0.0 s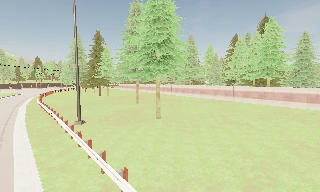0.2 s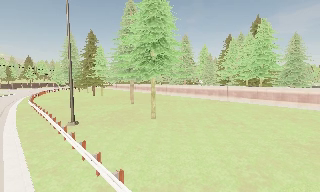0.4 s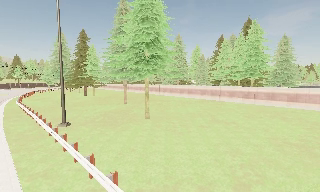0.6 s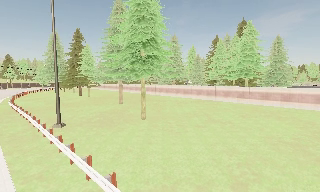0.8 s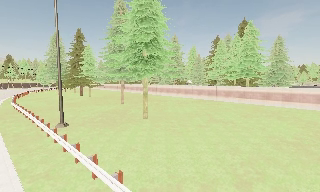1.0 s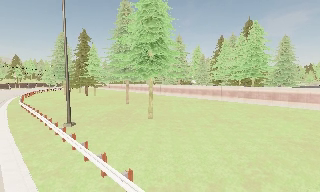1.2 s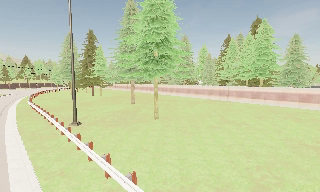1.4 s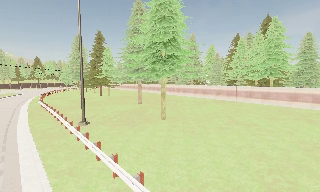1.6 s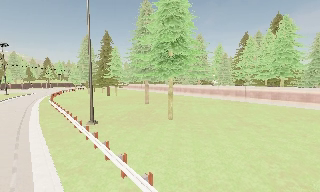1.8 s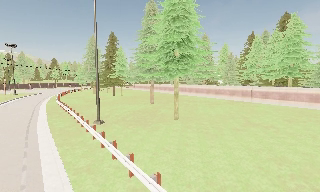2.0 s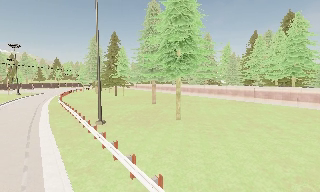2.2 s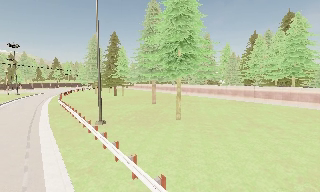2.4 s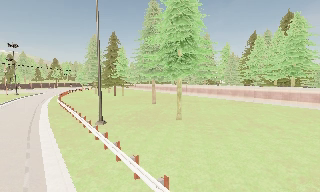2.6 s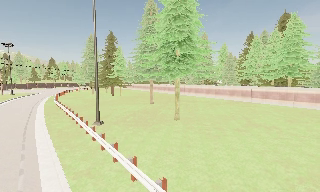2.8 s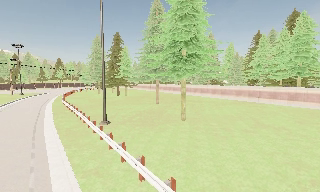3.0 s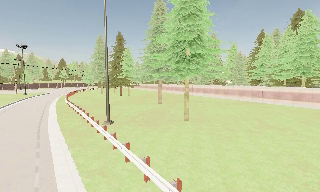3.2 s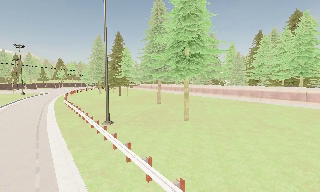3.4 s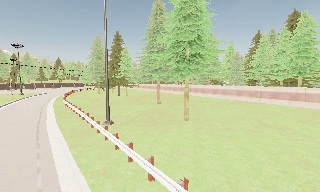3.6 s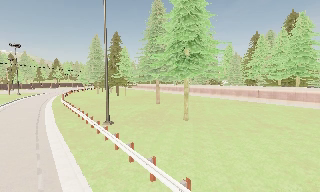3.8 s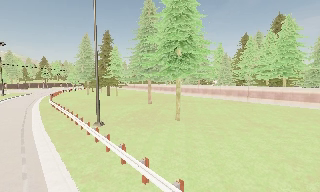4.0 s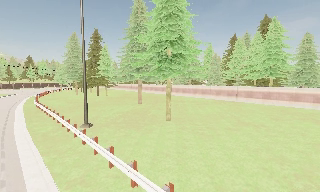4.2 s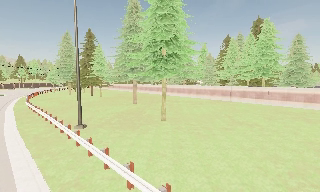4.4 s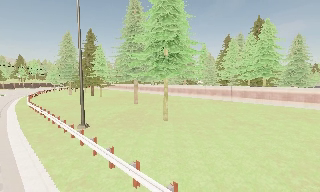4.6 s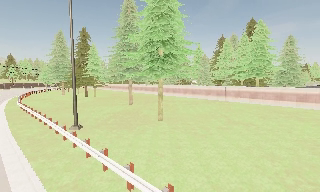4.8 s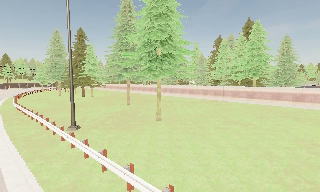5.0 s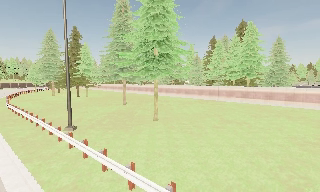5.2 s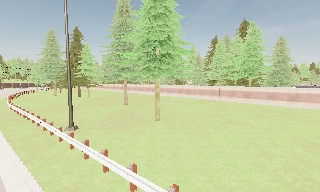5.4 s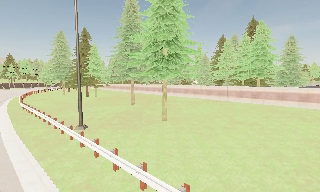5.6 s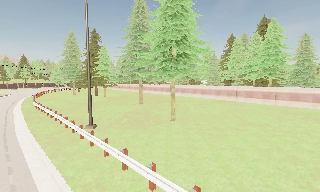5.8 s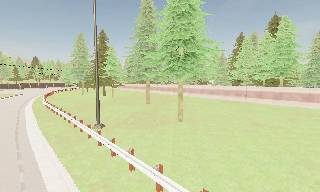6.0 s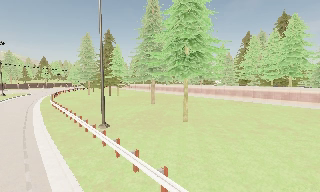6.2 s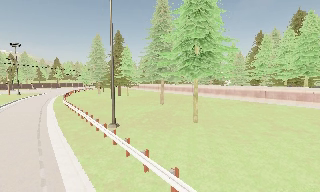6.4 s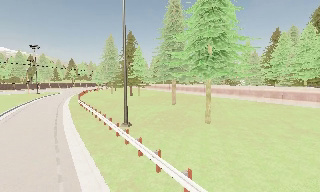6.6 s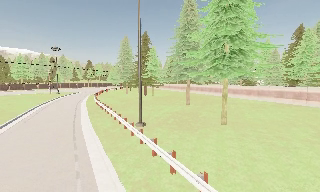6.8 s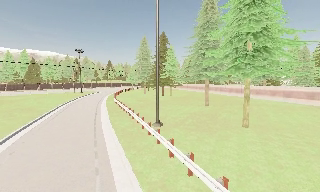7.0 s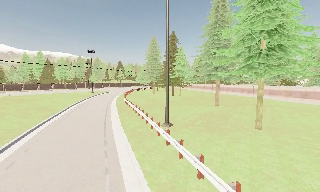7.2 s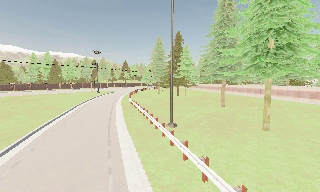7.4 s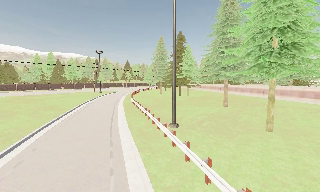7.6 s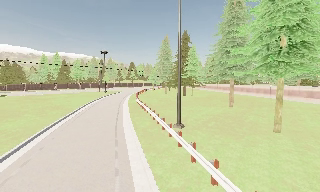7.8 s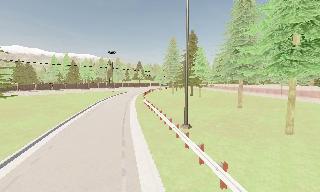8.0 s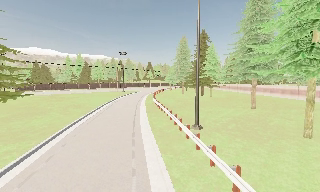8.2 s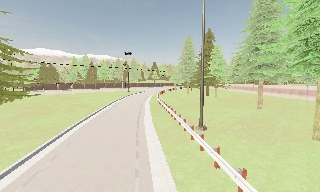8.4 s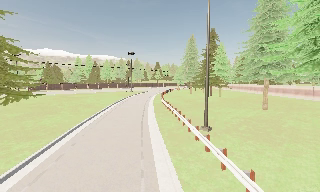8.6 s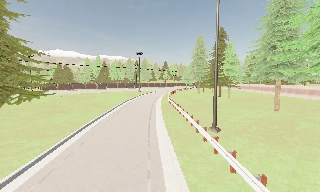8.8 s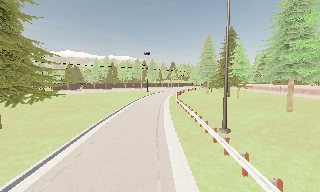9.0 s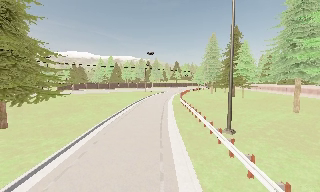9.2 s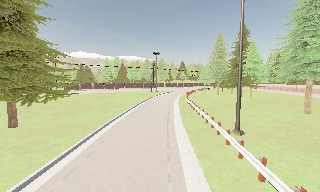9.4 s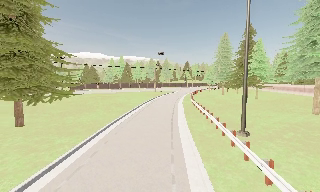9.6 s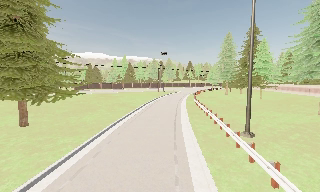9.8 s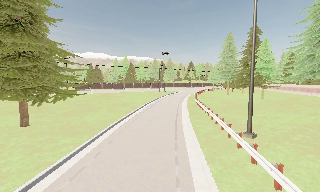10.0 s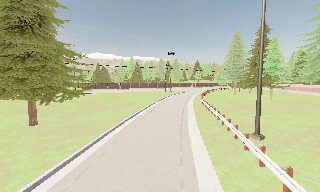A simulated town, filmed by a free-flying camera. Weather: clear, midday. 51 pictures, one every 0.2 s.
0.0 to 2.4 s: The camera travels to its left, about 1 m, so close, fixed things drift to the right.
2.4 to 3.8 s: The camera travels to its left, about 0.5 m.
3.8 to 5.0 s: The camera shifts only a little, or ends up much as it began.
5.0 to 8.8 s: The camera pans to its left, which is counterclockwise from overhead, by about 50 degrees. It travels forward and to its left, about 1.5 m.
8.8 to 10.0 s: The camera shifts only a little, or ends up much as it began.
The film runs forward here.
